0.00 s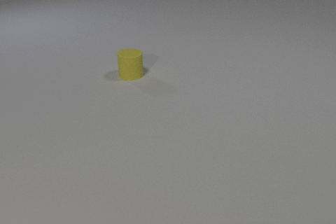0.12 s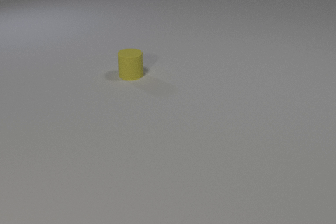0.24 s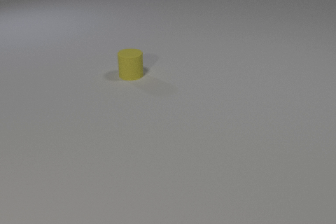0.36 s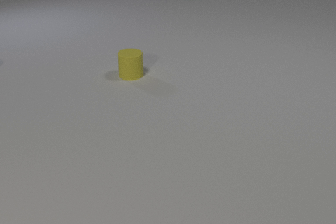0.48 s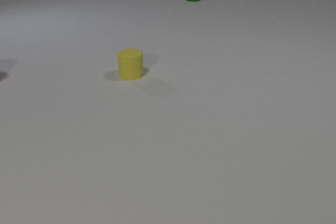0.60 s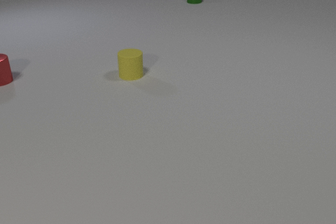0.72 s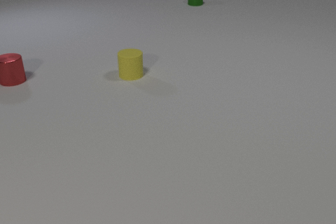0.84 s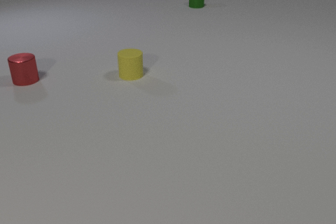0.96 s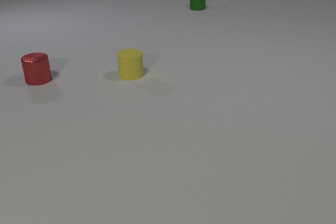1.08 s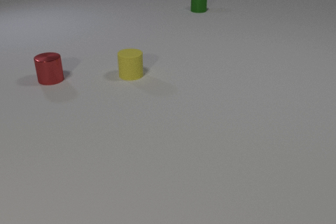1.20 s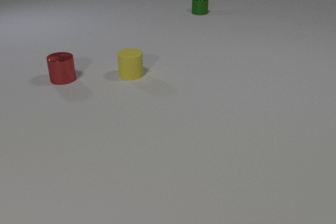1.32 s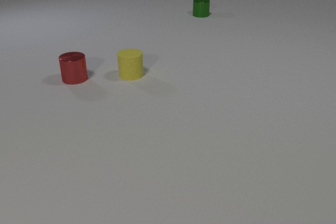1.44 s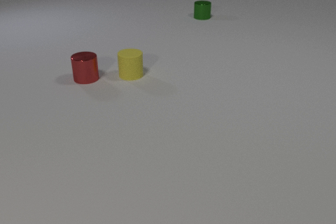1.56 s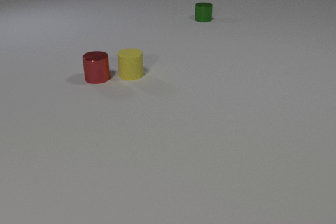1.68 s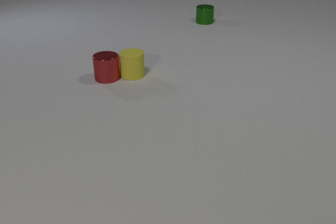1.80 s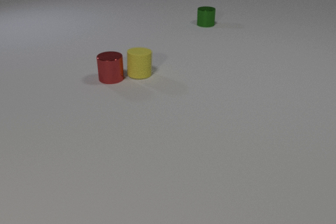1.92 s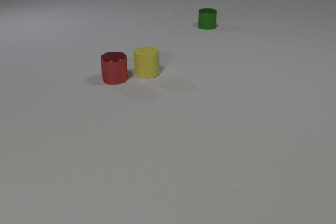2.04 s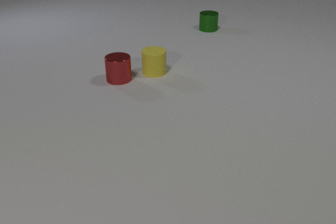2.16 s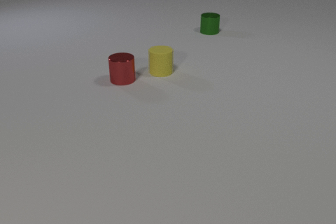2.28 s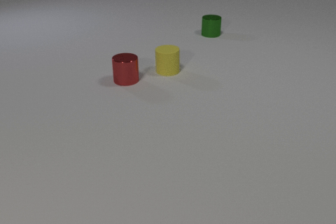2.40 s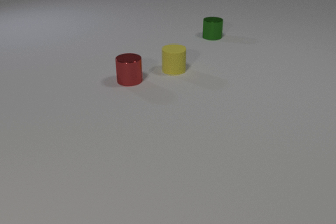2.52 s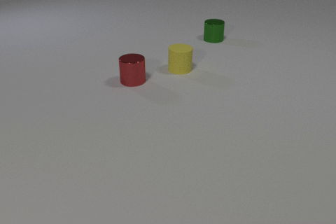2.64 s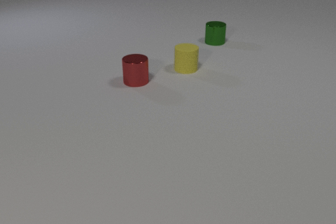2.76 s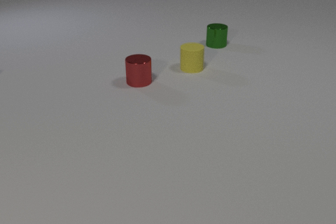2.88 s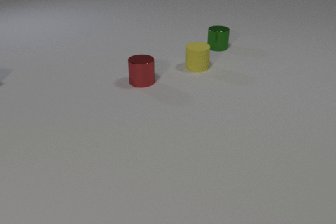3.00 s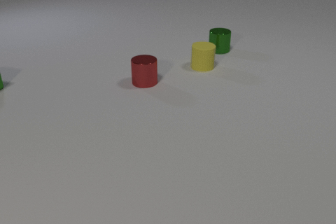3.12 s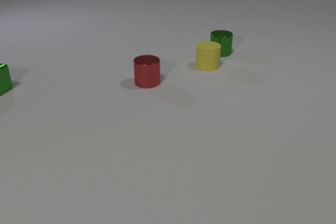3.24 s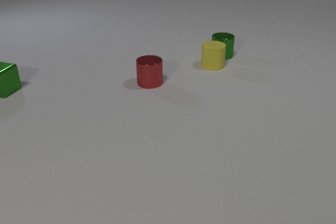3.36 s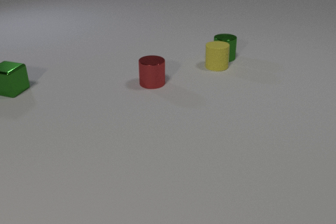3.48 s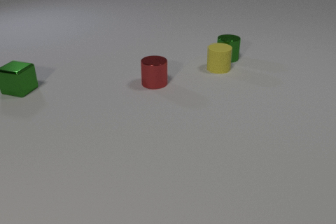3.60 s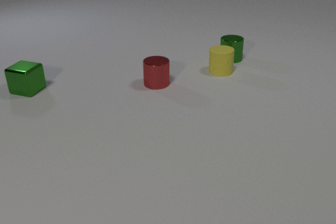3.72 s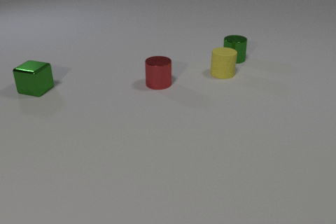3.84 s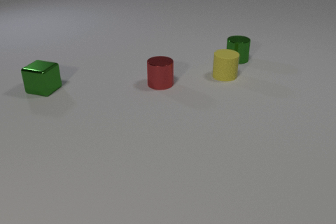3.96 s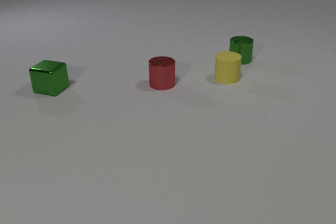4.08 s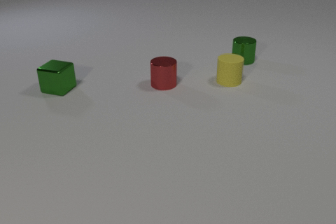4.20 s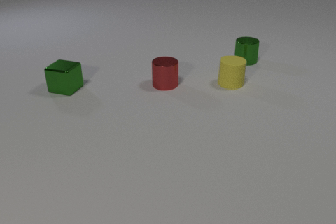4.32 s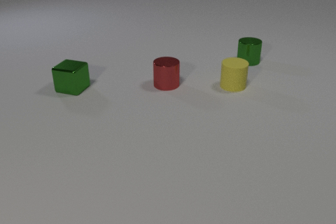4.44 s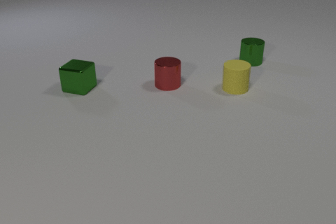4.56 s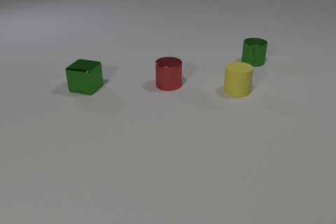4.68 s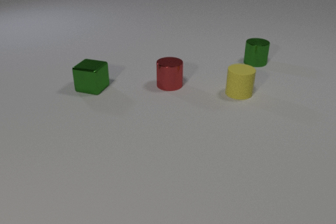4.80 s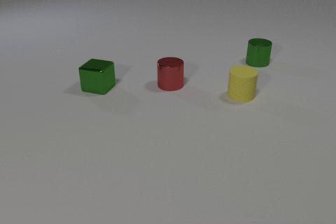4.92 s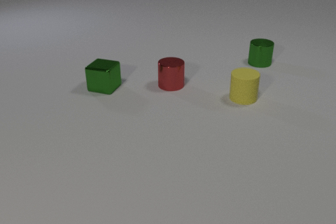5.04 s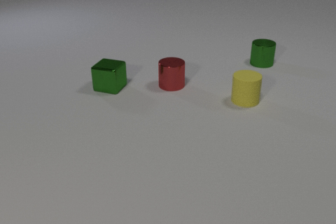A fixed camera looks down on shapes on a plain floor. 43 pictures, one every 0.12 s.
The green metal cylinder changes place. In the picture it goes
toward the camera.
The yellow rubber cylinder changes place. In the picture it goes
to the right.
0.00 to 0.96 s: The red metal cylinder comes in at the left edge, slides to the right. The green metal cylinder comes in at the top edge, slides toward the camera.
0.96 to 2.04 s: The red metal cylinder slides to the right. The yellow rubber cylinder slides to the right. The green metal cylinder slides toward the camera. The red metal cylinder and the yellow rubber cylinder collide.
2.04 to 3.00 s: The red metal cylinder slides to the right. The yellow rubber cylinder slides to the right. The green metal cube comes in at the left edge. The green metal cylinder slides toward the camera.
3.00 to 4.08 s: The red metal cylinder slides to the right. The yellow rubber cylinder slides toward the camera and to the right. The green metal cube slides to the right. The green metal cylinder slides toward the camera and to the right. The yellow rubber cylinder and the green metal cylinder collide.
4.08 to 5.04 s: The red metal cylinder slides to the right. The yellow rubber cylinder slides toward the camera and to the right. The green metal cube slides to the right. The green metal cylinder slides to the right.
Are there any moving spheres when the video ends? no.
What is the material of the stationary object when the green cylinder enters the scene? rubber.
What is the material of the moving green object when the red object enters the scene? metal.
